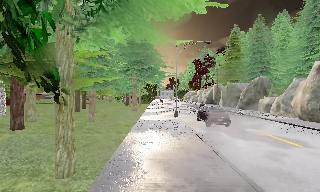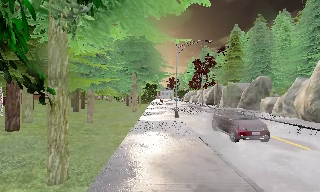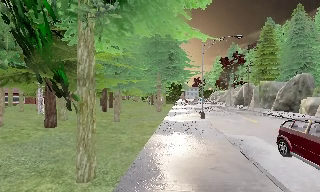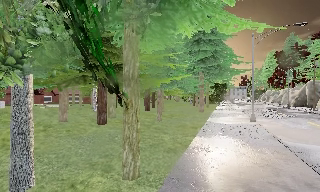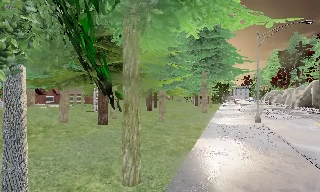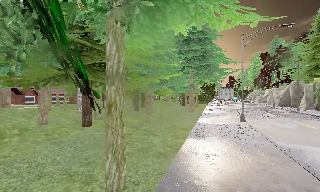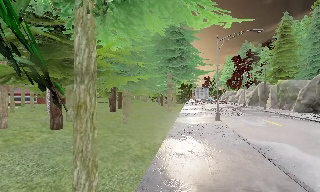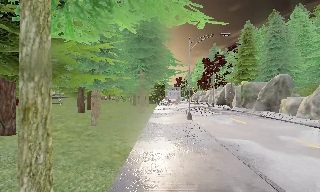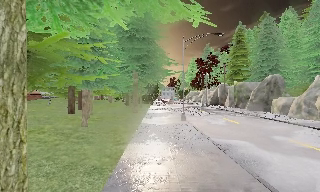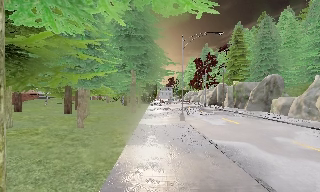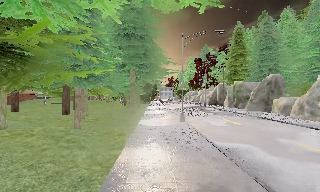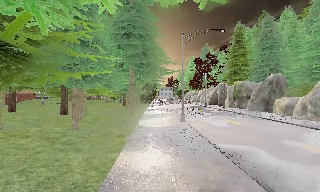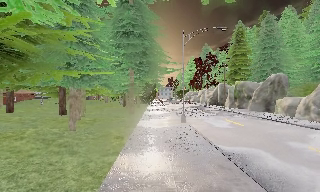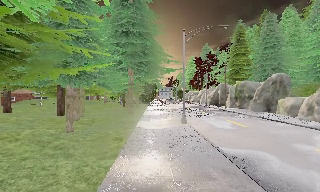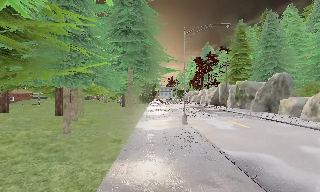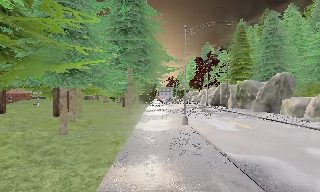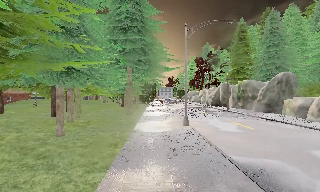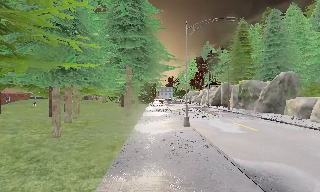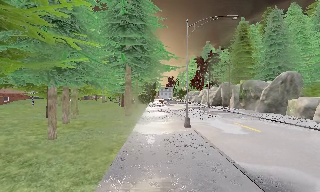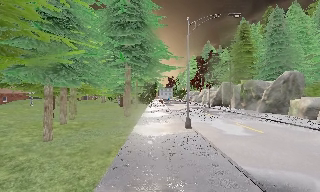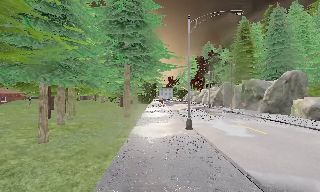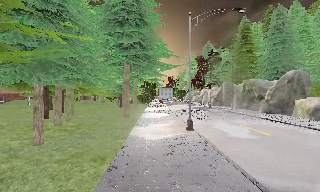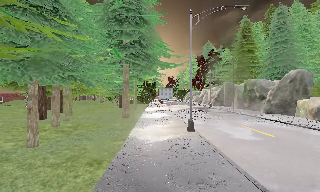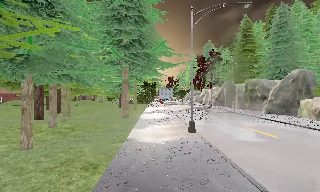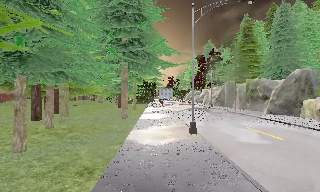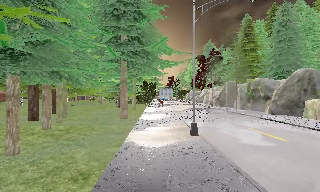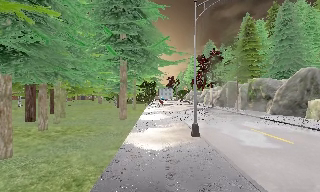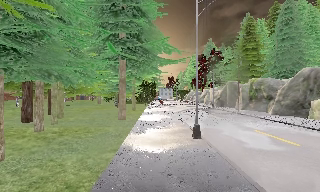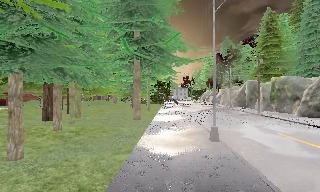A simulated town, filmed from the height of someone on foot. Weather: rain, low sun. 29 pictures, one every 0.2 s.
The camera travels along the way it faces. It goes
forward.
0.0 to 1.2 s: The scene slides to the right, as the camera pans about 10 degrees to its left. It travels forward, about 1.5 m, so what stands in front looms larger.
1.2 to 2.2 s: The camera pans to its right, which is clockwise from overhead, by about 15 degrees. It travels forward, about 1.5 m, so what stands in front looms larger.
2.2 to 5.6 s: The camera travels forward, about 5 m, so what stands in front looms larger.
The film runs forward here.
